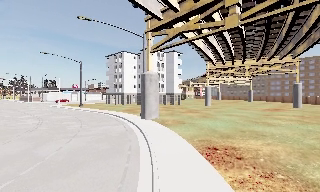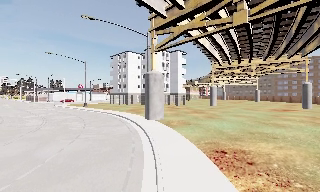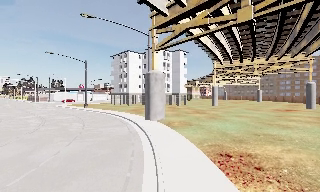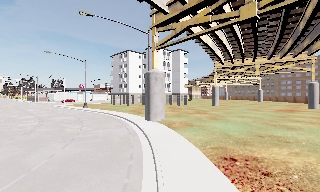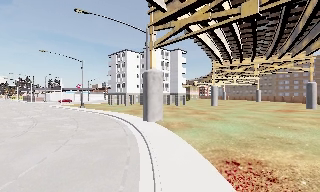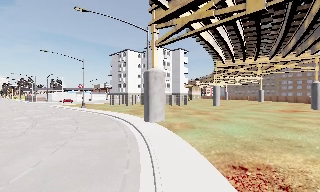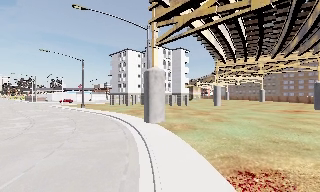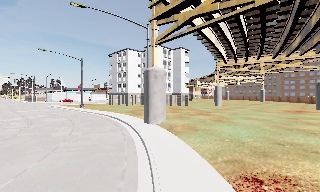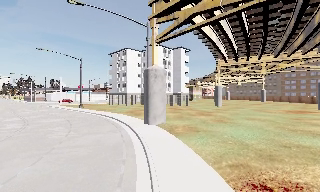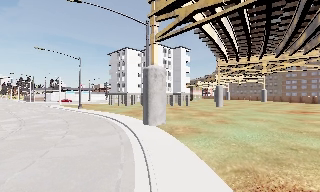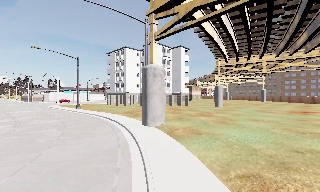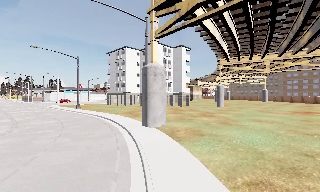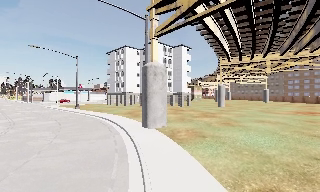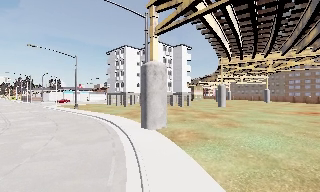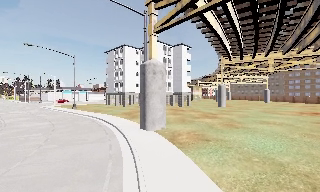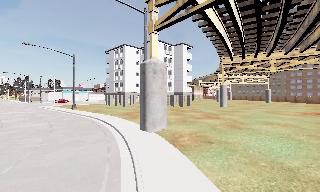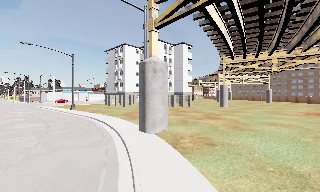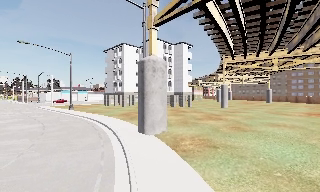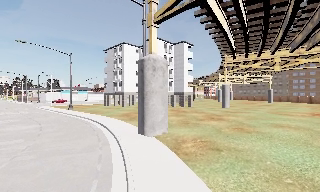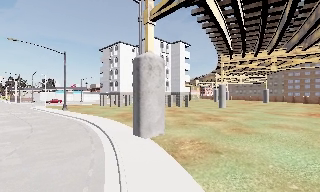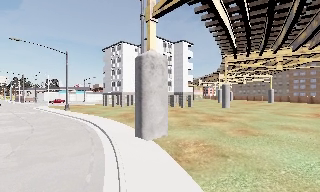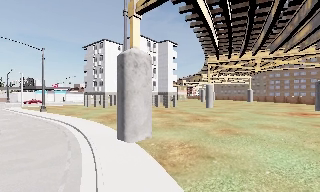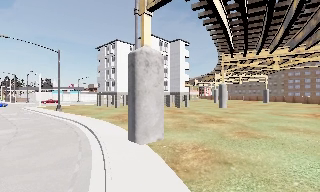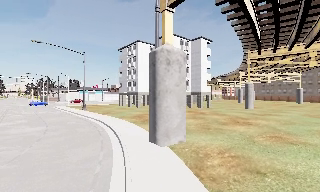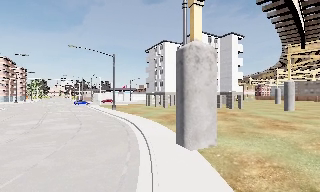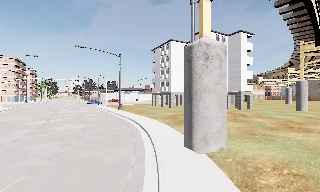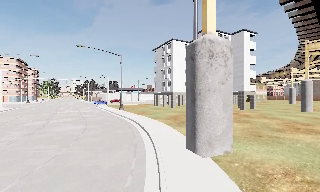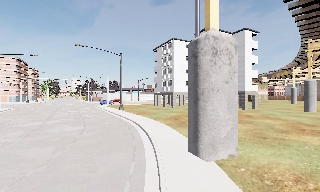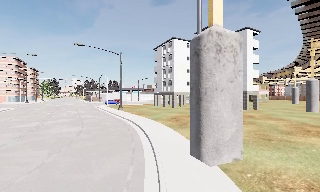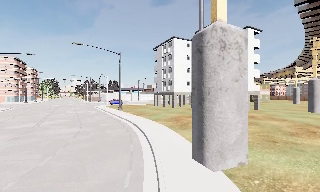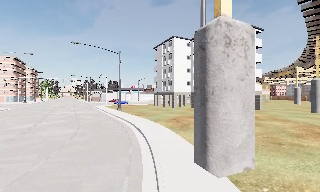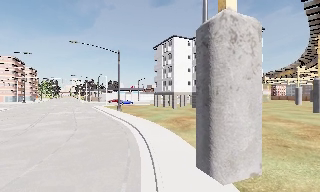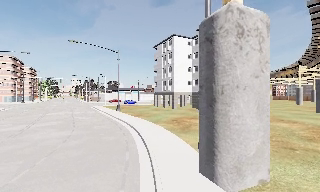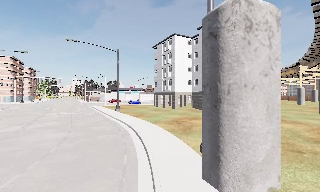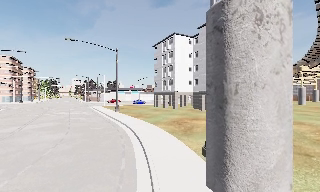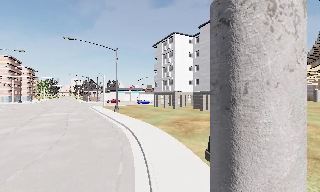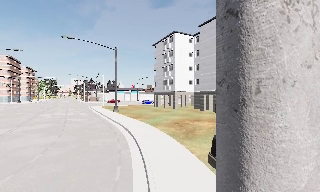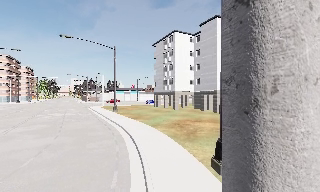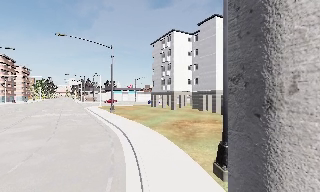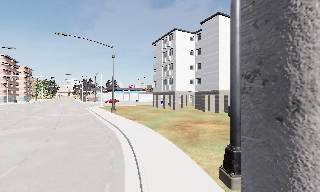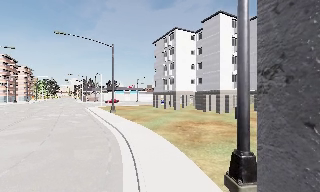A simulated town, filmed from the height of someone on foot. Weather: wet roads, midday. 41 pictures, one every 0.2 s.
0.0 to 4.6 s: The camera travels forward, about 9 m, so what stands in front looms larger.
4.6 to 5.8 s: The camera swings to its left by about 10 degrees, and the scene slides to the right. It travels forward, about 2.5 m, so what stands in front looms larger.
5.8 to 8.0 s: The camera travels forward, about 4.5 m, so what stands in front looms larger.
The film runs forward here.
